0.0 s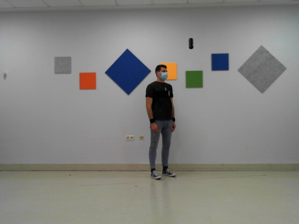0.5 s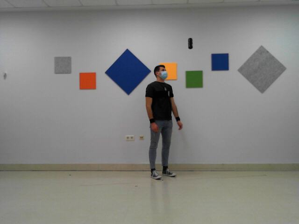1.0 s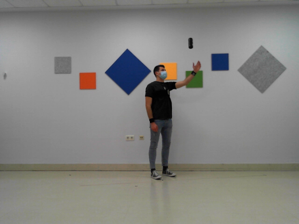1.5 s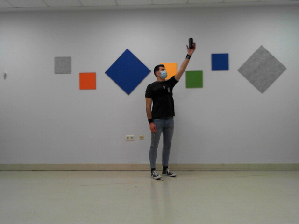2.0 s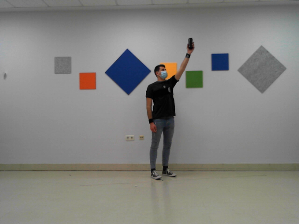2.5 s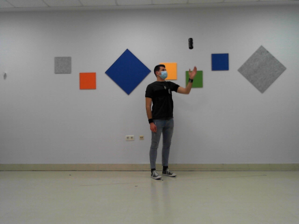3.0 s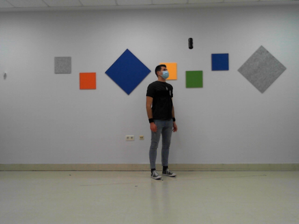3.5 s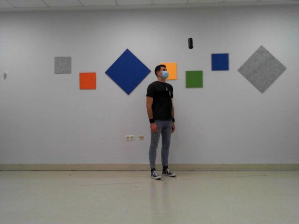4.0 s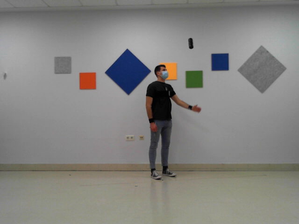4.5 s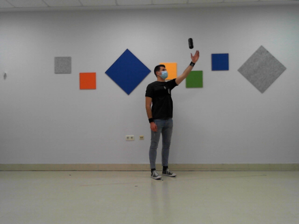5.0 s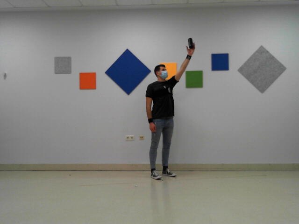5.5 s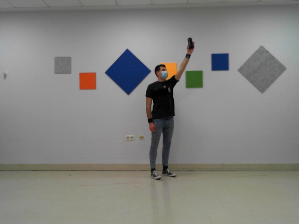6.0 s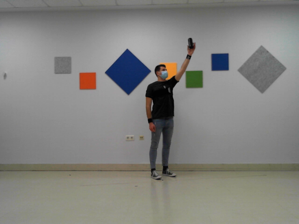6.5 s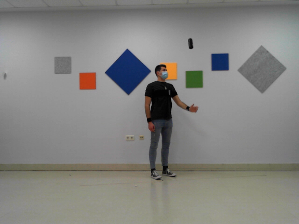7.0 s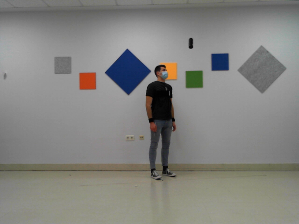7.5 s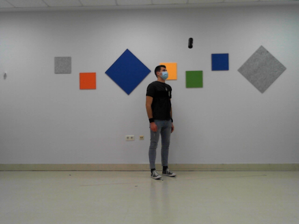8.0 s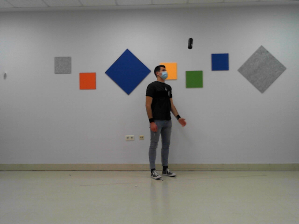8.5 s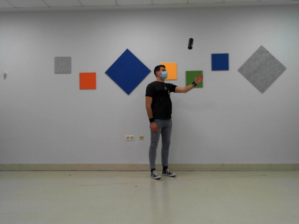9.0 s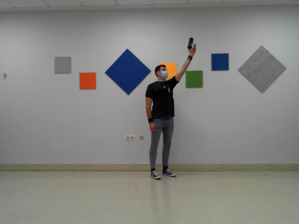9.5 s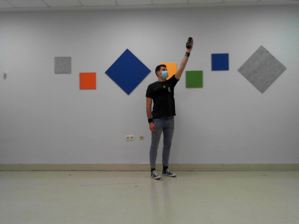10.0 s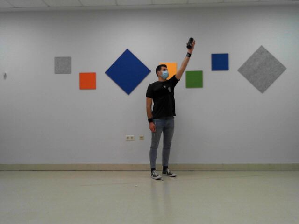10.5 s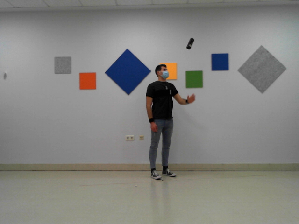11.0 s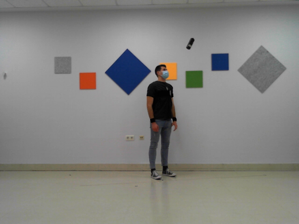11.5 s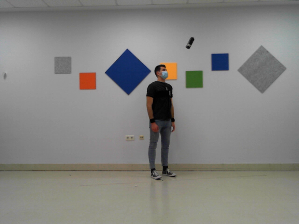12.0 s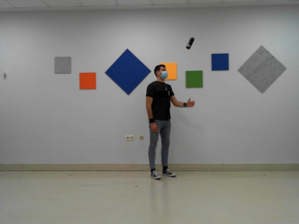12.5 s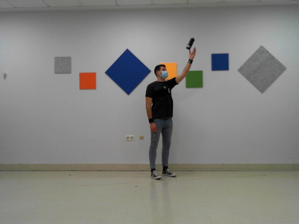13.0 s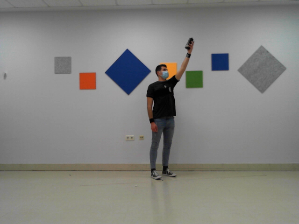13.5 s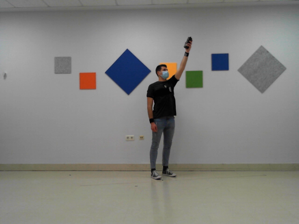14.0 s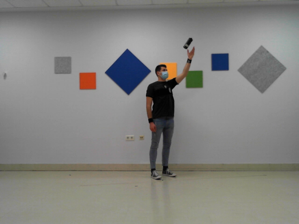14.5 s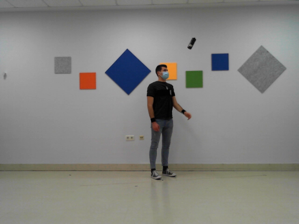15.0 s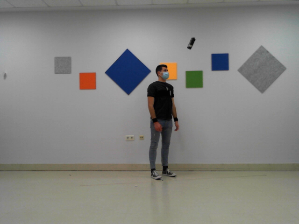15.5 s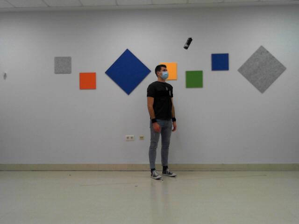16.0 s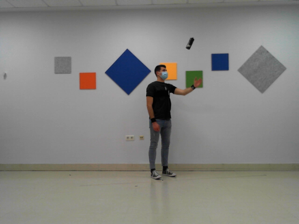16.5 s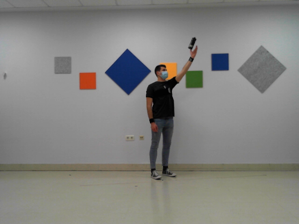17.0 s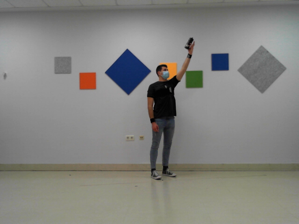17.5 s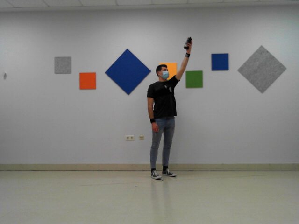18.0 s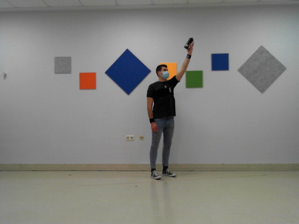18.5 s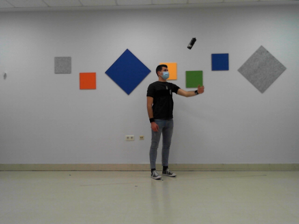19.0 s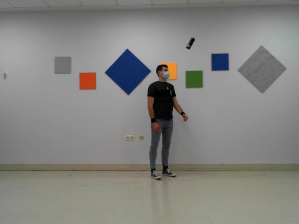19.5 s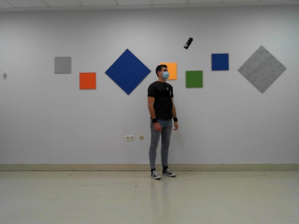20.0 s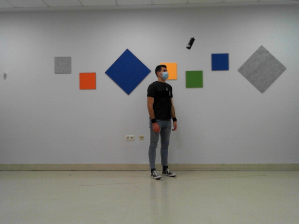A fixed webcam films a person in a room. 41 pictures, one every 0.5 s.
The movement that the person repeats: Reach up for a bottle in a high position, left hand.
